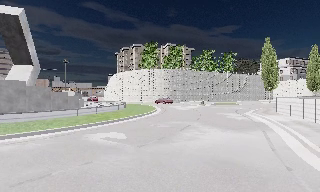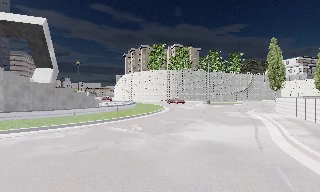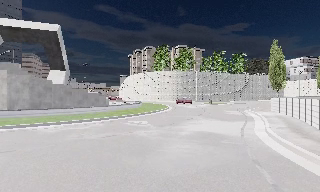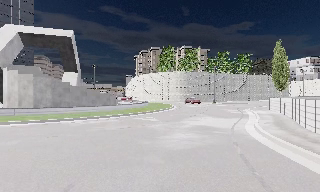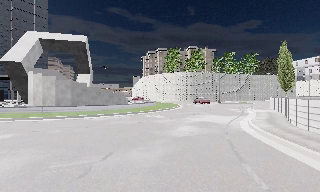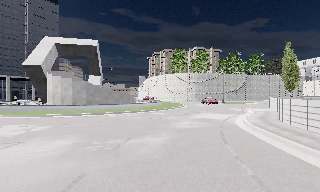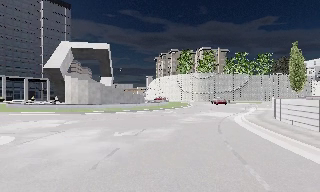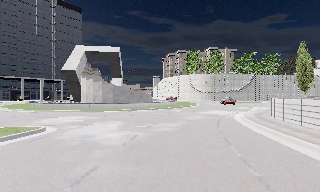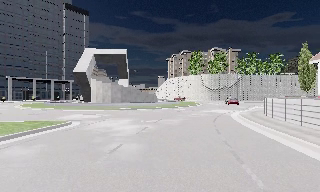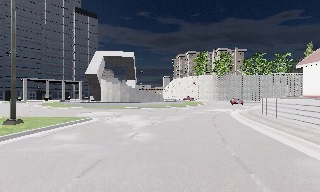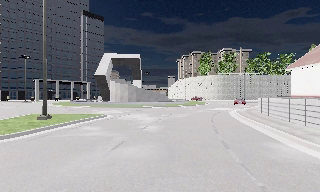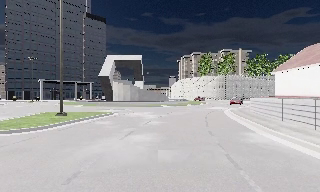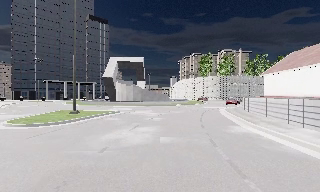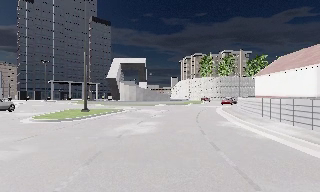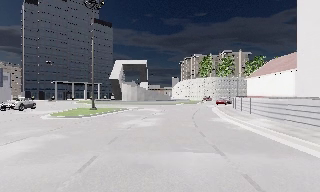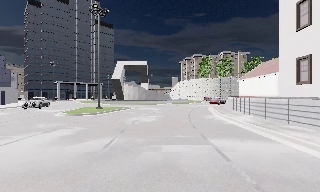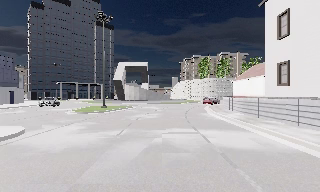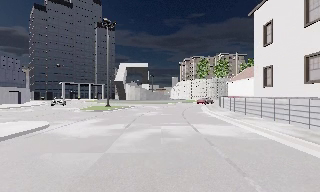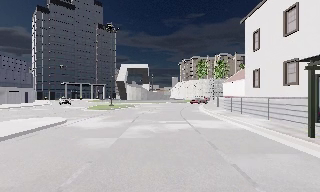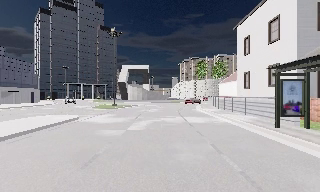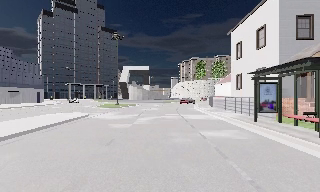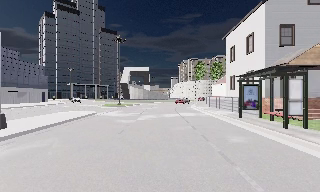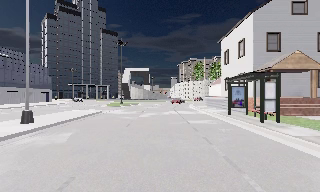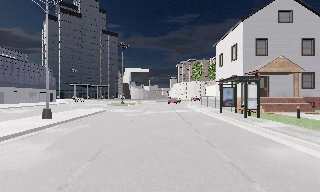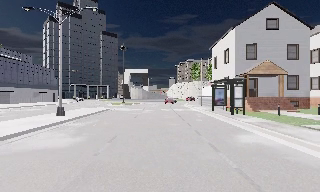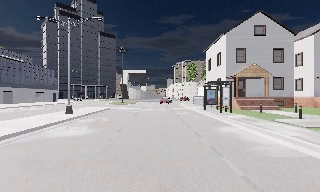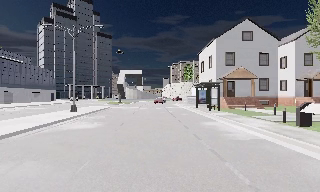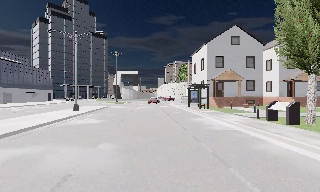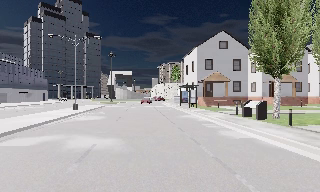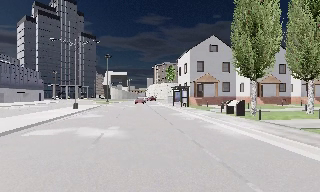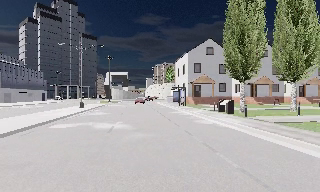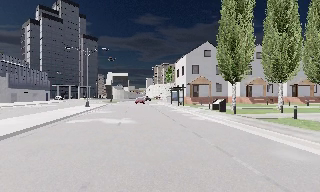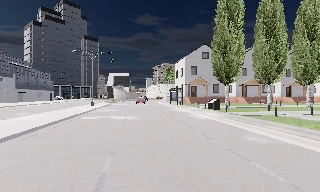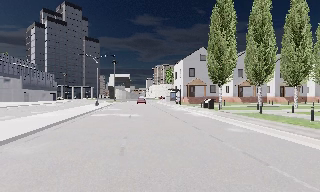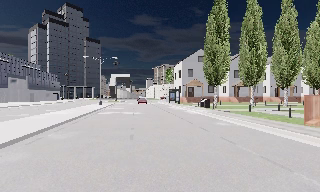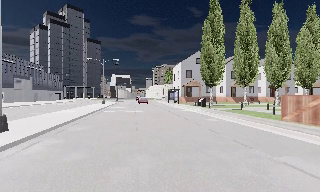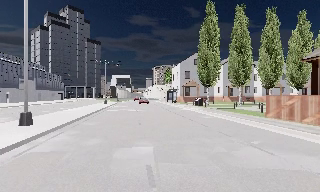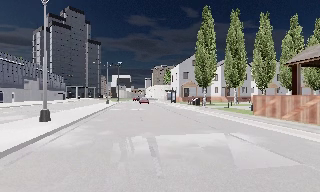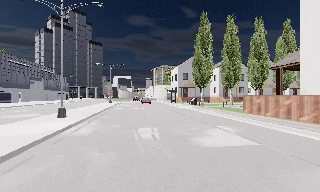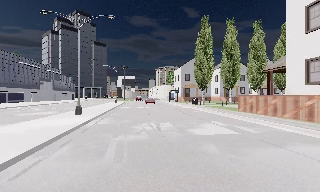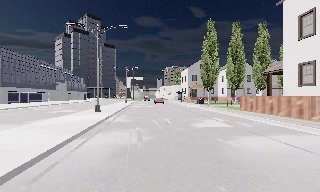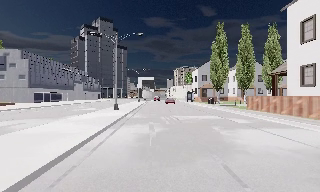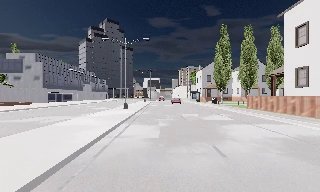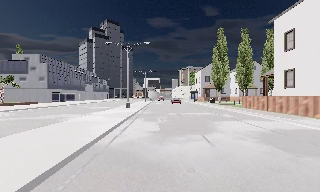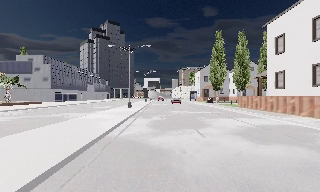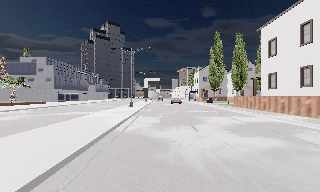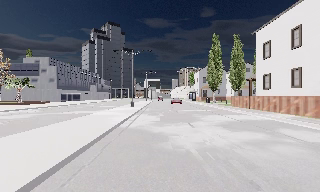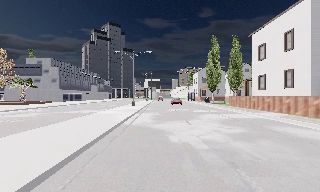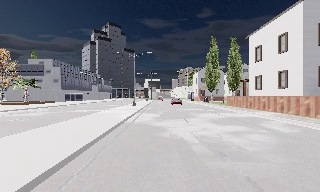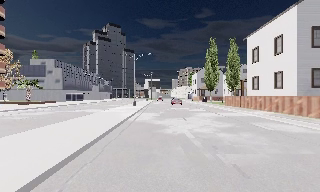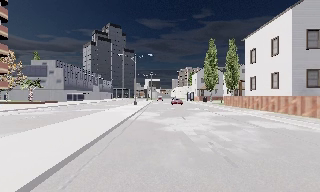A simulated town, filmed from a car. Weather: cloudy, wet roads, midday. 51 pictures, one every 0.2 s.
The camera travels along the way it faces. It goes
backward.
0.0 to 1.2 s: The camera pans to its left, which is counterclockwise from overhead, by about 15 degrees. It travels backward, about 10 m, so what stands in front gets smaller.
1.2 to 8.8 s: The camera travels backward, about 60 m, so what stands in front gets smaller.
8.8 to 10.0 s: The camera travels backward, about 4.5 m, so what stands in front gets smaller. It loses speed.
The film runs backward here.
